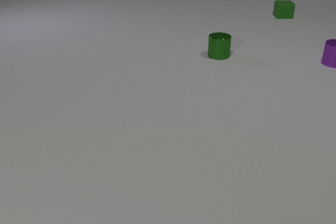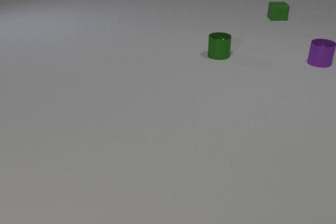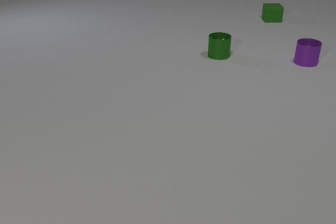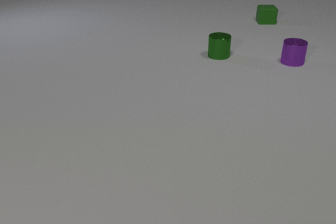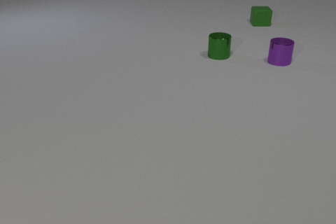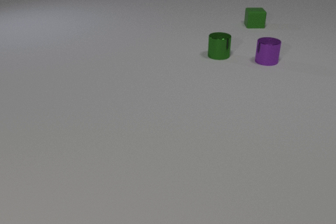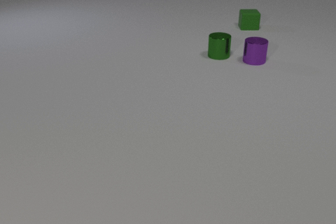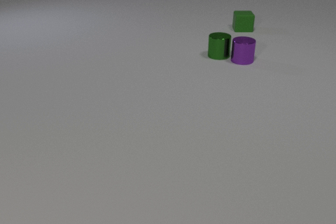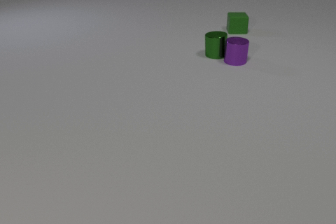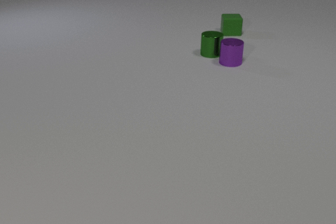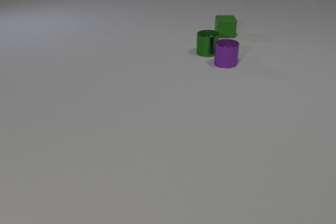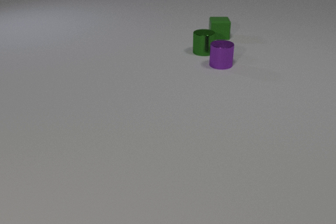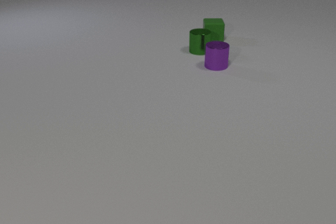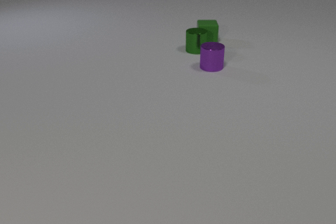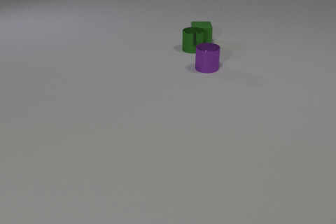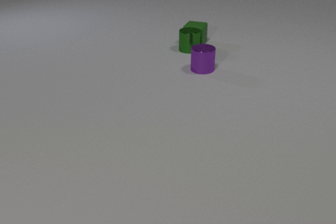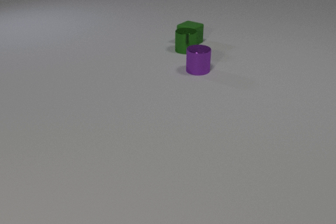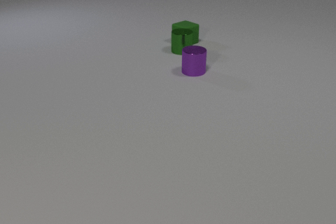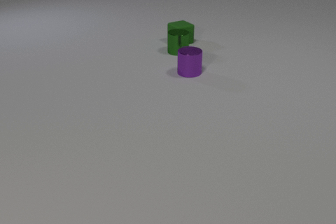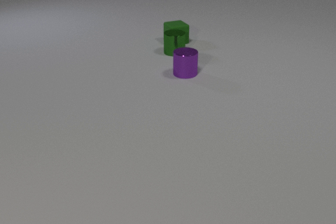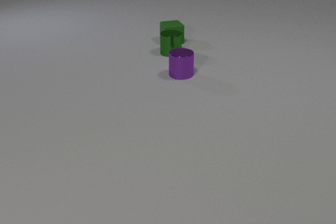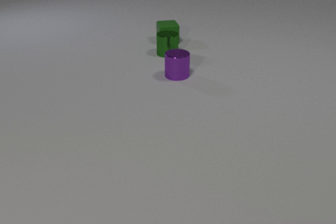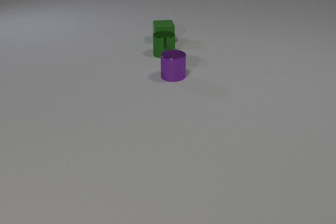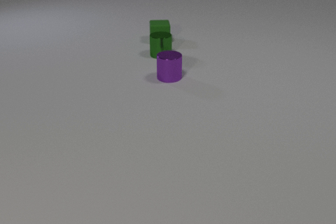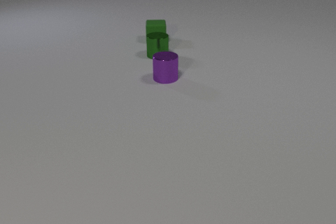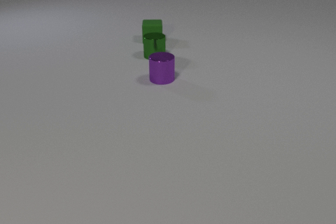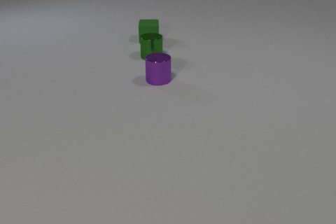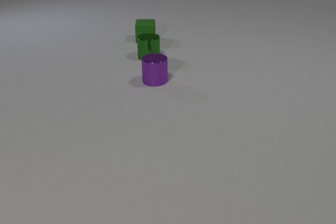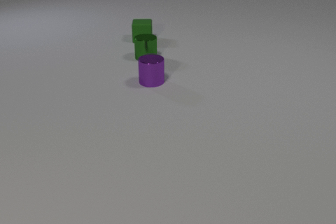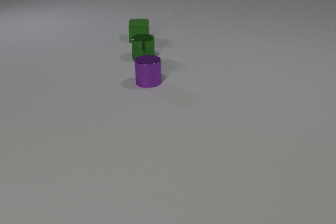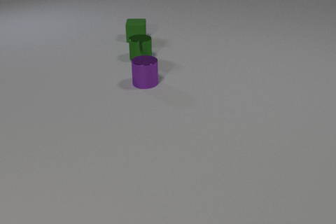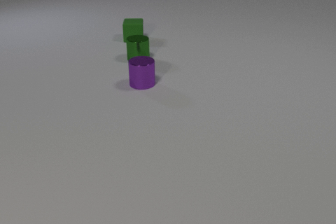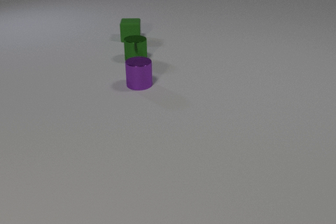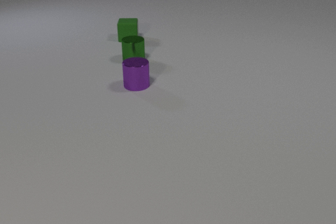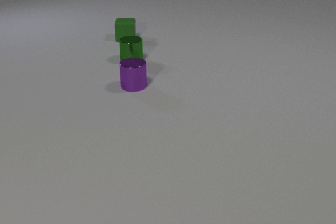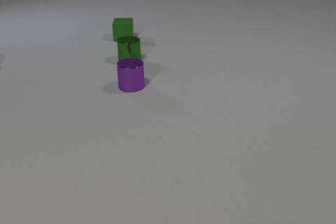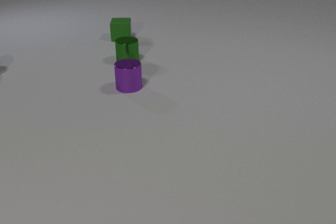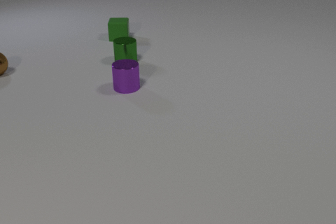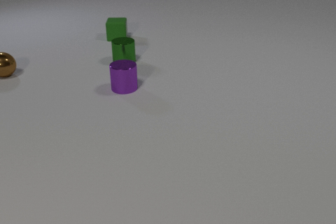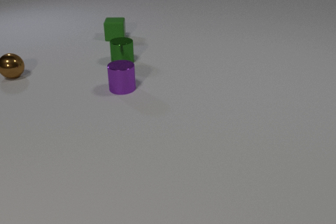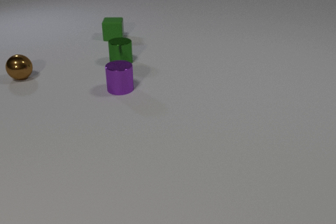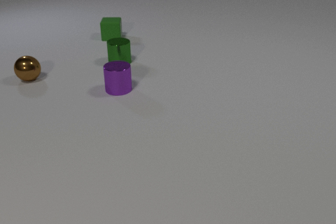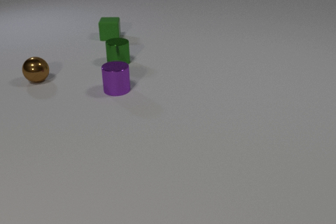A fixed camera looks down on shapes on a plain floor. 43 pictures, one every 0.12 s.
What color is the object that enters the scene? brown.
How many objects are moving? 4.
How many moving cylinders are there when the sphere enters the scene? 2.
0.00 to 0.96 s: The purple metal cylinder slides to the left. The green rubber cube slides toward the camera and to the left. The purple metal cylinder and the green metal cylinder collide.
0.96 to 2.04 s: The purple metal cylinder slides to the left and toward the camera. The green metal cylinder slides to the left. The green rubber cube slides to the left and toward the camera, spins so that its near face slides to the left, clockwise seen from above. The green metal cylinder and the green rubber cube collide.
2.04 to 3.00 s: The purple metal cylinder slides to the left and toward the camera. The green metal cylinder slides to the left and toward the camera. The green rubber cube slides to the left, spins so that its near face slides to the left, clockwise seen from above.
3.00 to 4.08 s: The purple metal cylinder slides to the left and toward the camera. The green metal cylinder slides to the left and toward the camera. The green rubber cube slides to the left.
4.08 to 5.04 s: The purple metal cylinder slides to the left and toward the camera. The green metal cylinder slides to the left. The brown metal sphere comes in at the left edge, rolls to the right and toward the camera. The green rubber cube slides to the left.
